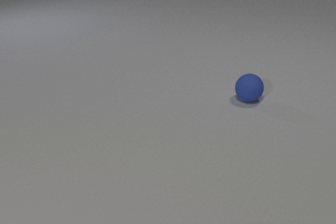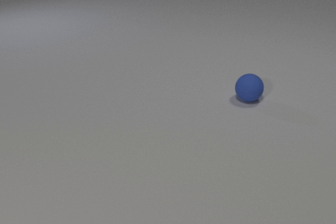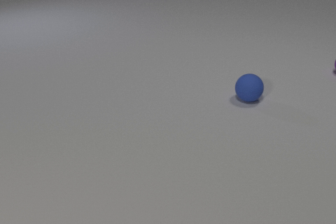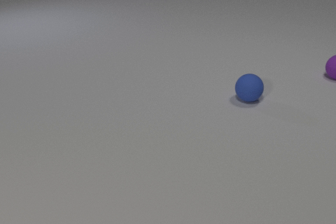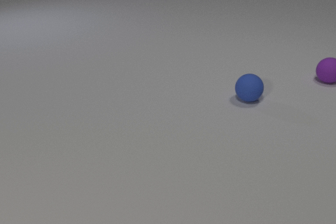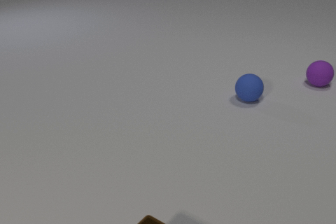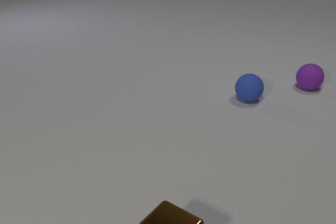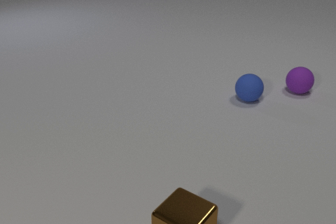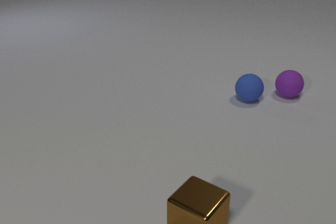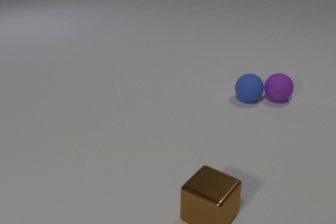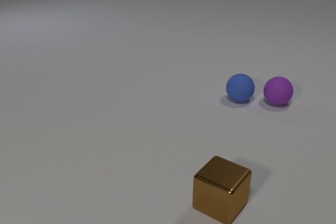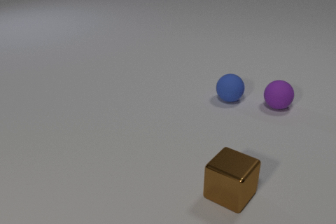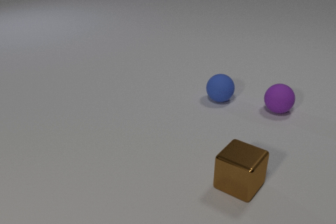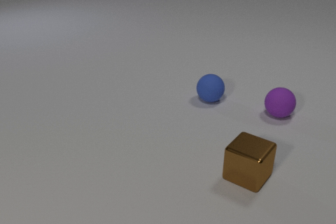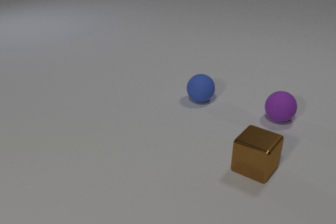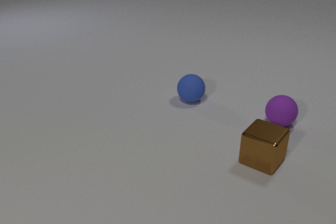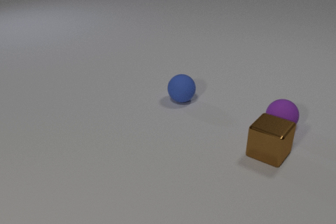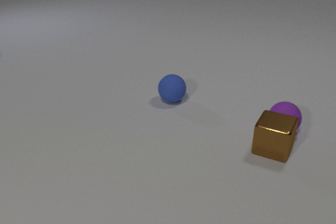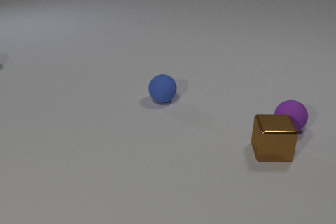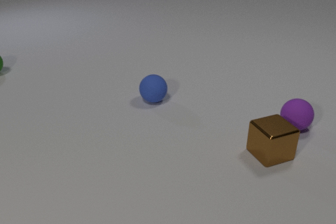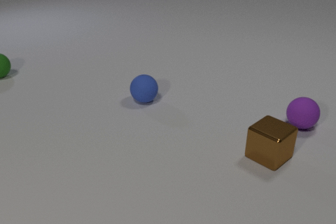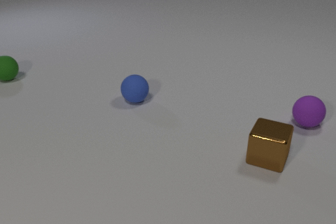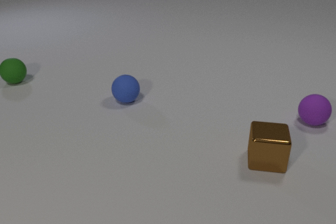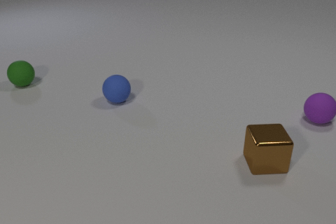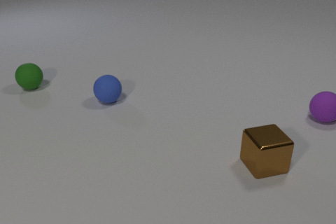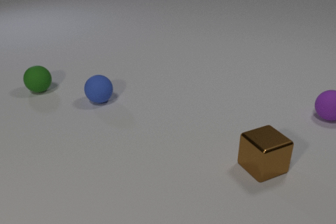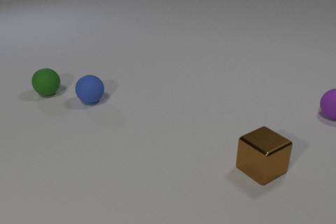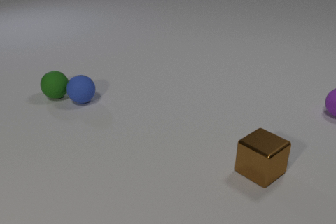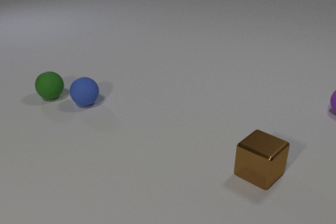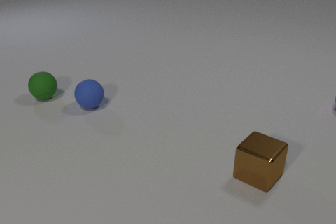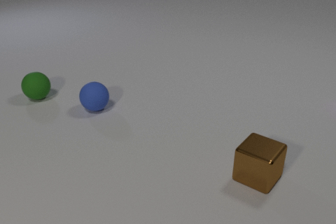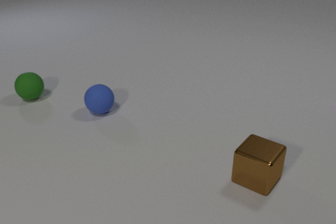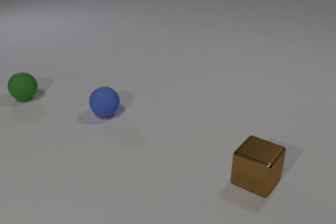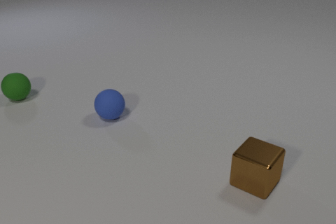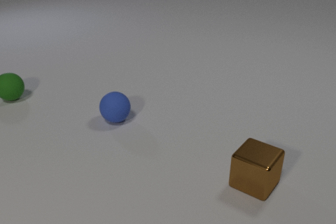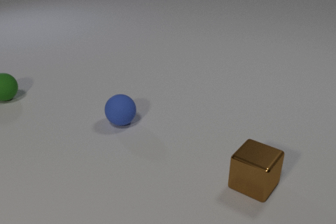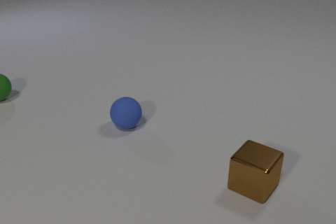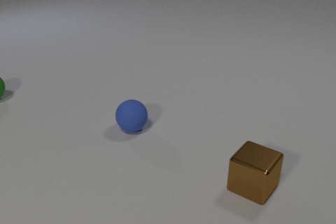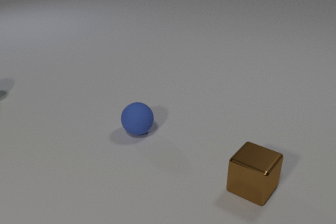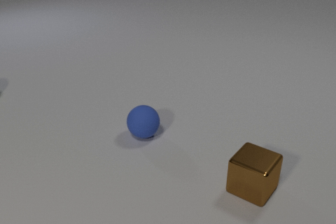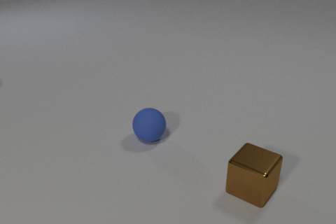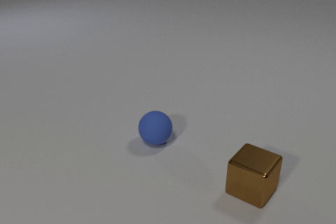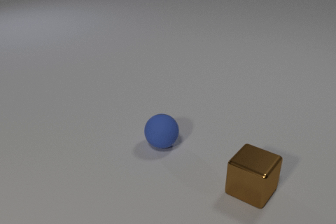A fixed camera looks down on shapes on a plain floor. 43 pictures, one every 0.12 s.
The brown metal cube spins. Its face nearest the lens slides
to the right.
The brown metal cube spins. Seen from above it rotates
counterclockwise.
0.00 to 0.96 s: The purple rubber sphere comes in at the right edge, rolls toward the camera and to the left. The brown metal cube comes in at the bottom edge, slides away from the camera and to the right.
0.96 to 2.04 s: The purple rubber sphere rolls toward the camera. The blue rubber sphere rolls to the left. The brown metal cube slides away from the camera and to the right. The purple rubber sphere and the blue rubber sphere collide. The purple rubber sphere and the brown metal cube collide.
2.04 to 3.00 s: The purple rubber sphere rolls away from the camera and to the right. The blue rubber sphere rolls to the left. The green rubber sphere comes in at the left edge, rolls toward the camera and to the right. The brown metal cube slides toward the camera, spins so that its near face slides to the right, counterclockwise seen from above.
3.00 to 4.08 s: The purple rubber sphere rolls away from the camera and to the right, leaves at the right edge. The blue rubber sphere rolls toward the camera. The green rubber sphere rolls to the left. The brown metal cube slides toward the camera, spins counterclockwise seen from above by about 30 degrees, its near face sliding to the right. The blue rubber sphere and the green rubber sphere collide.
4.08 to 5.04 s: The blue rubber sphere rolls toward the camera and to the right. The green rubber sphere rolls to the left, leaves at the left edge. The brown metal cube slides toward the camera.
What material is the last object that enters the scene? rubber.
How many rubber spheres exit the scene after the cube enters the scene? 2.
What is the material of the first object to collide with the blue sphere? rubber.
